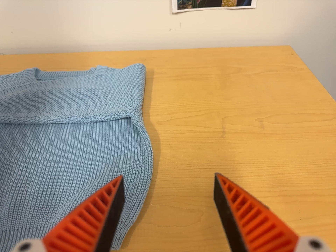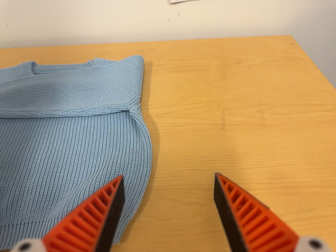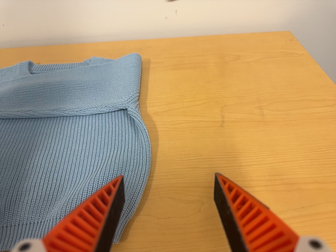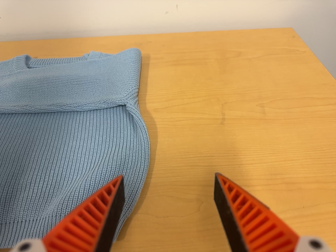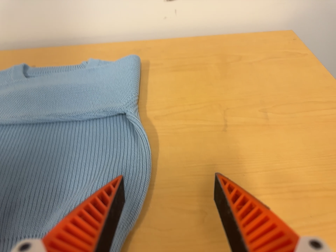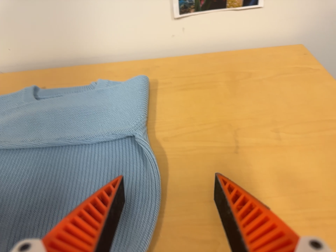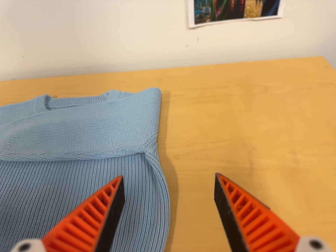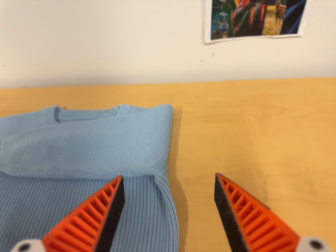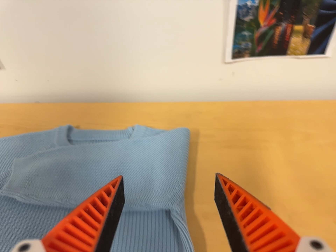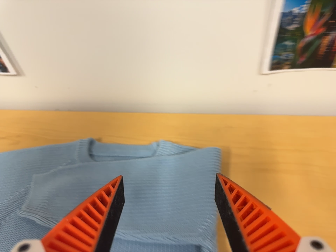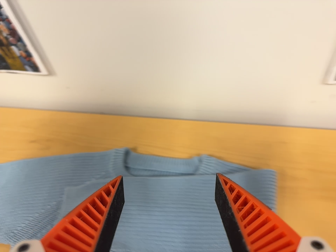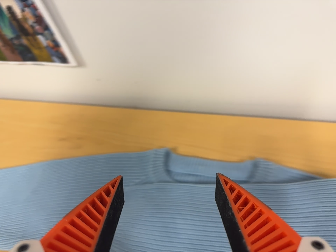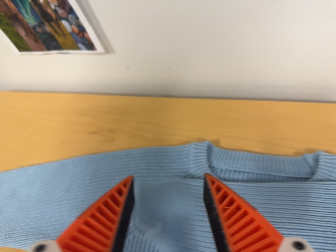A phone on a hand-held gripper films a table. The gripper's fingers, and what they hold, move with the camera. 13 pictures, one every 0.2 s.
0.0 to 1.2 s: The camera travels toward the top of its view and forward, about 7 cm, so close, fixed things drift downward.
1.2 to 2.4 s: The camera swings to its left by about 20 degrees, and the scene slides to the right. It travels forward, toward the top of its view and to its left, about 34 cm, so what stands in front looms larger. Its aim tips toward the bottom of its view by about 10 degrees.
The film runs backward here.
